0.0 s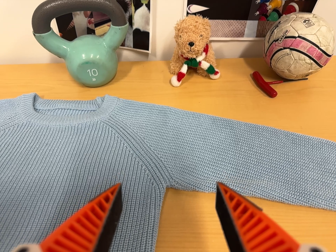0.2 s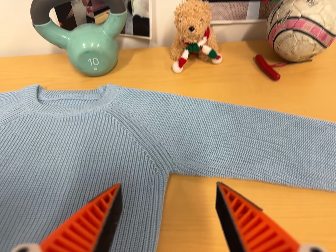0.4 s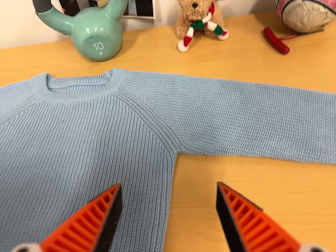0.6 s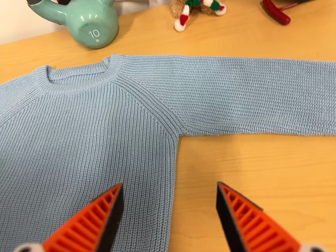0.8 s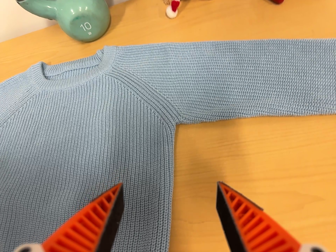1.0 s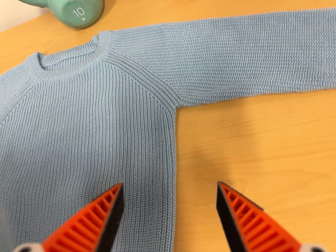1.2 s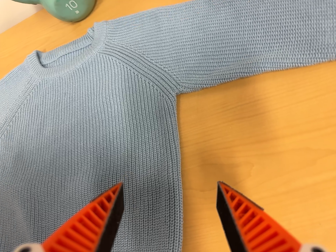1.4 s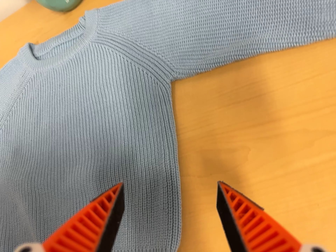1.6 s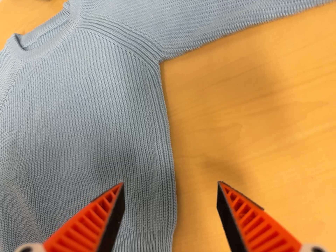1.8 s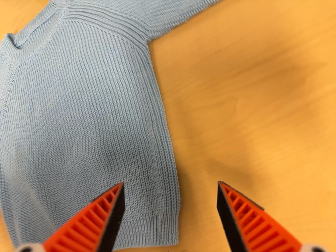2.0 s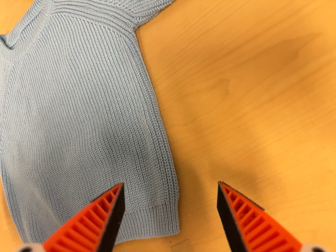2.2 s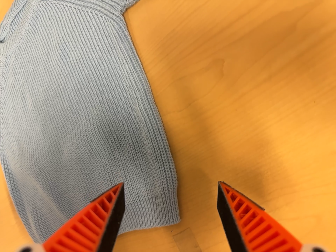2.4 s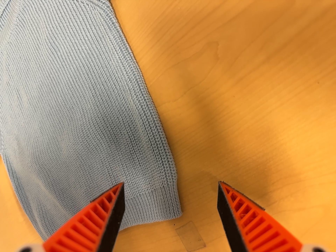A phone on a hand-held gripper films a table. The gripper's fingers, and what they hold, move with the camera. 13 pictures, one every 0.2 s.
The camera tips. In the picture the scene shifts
upward.
The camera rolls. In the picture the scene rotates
counterclockwise.
0.0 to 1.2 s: The camera pans to its left by about 10 degrees. It travels to its right, about 6 cm. Its aim tips toward the bottom of its view by about 20 degrees, and the scene shifts upward. It rolls about its line of sight by about 20 degrees, and the scene rotates counterclockwise.
1.2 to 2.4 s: The camera pans to its left by about 10 degrees. It travels to its right and forward, about 10 cm. Its aim tips toward the bottom of its view by about 20 degrees, and the scene shifts upward. It rolls about its line of sight by about 25 degrees, and the scene rotates counterclockwise.
The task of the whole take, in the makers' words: fold up.
The film runs forward here.
